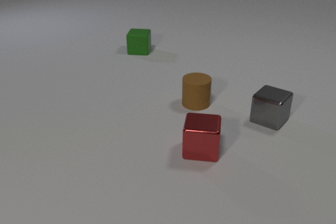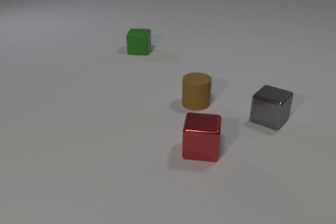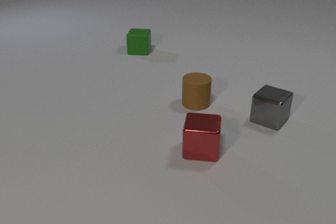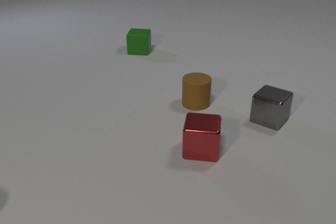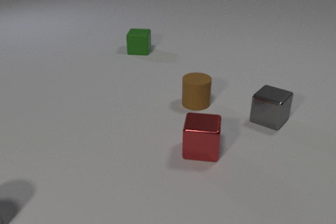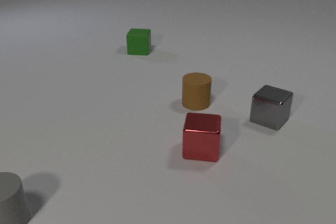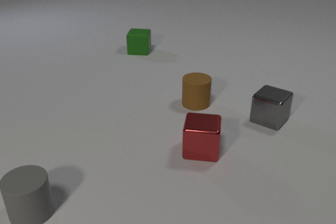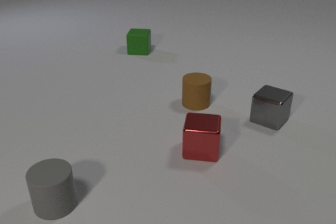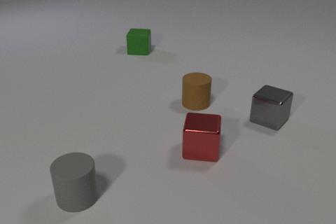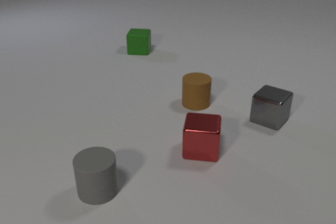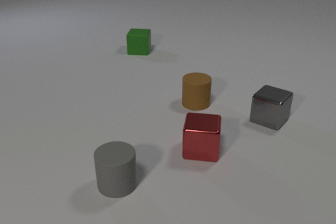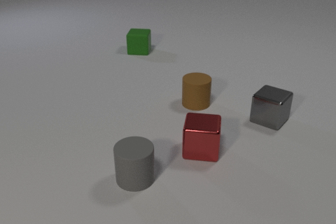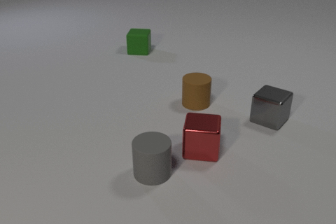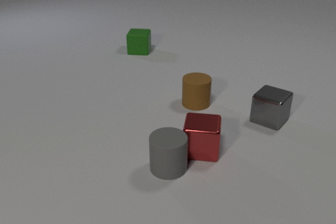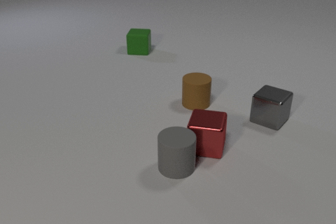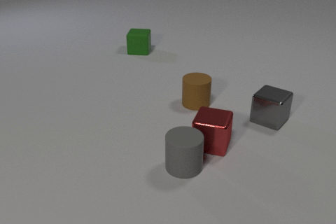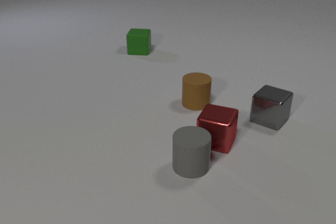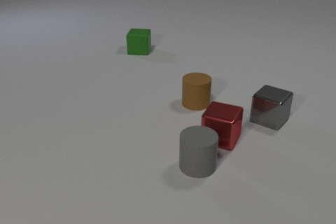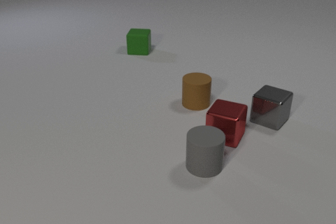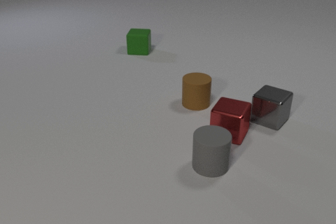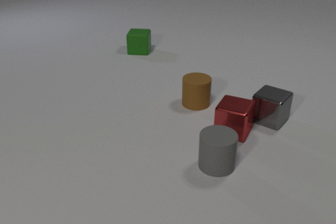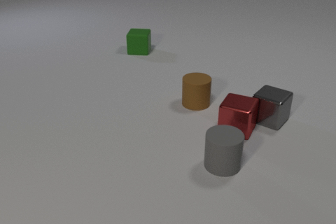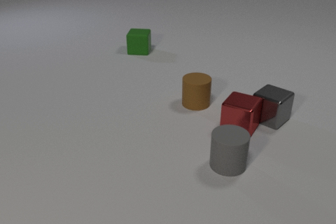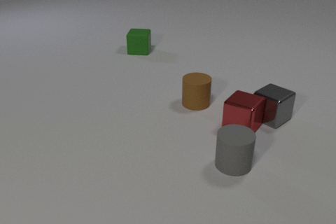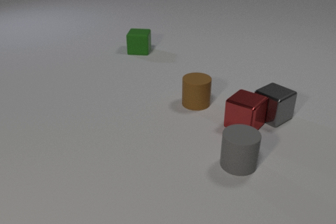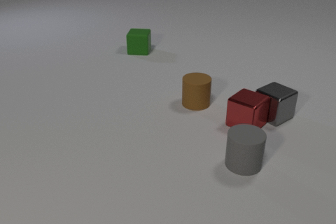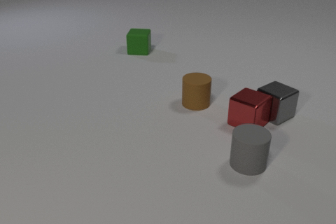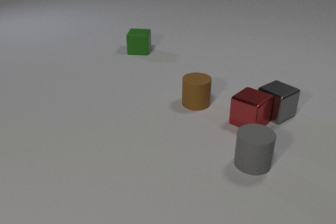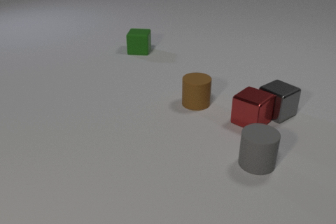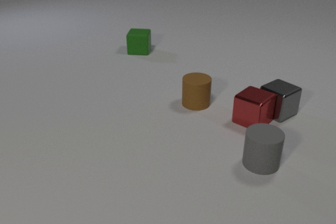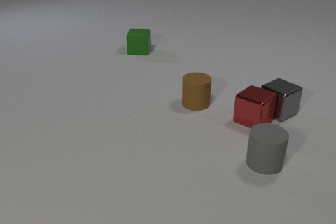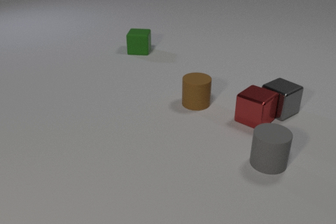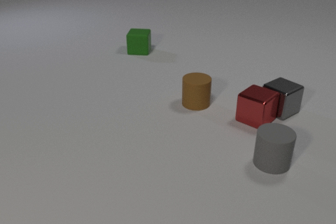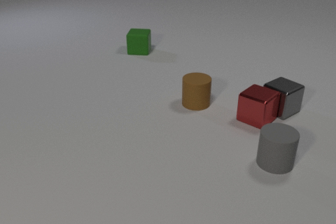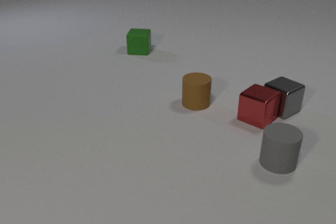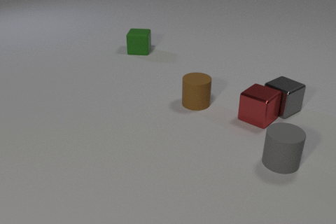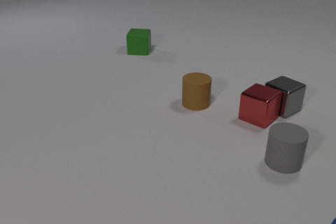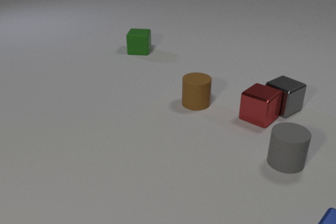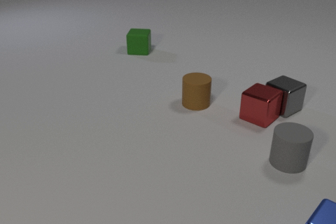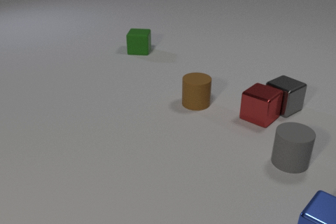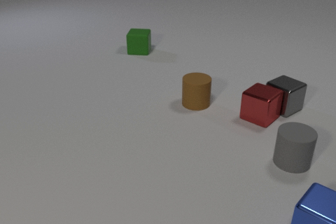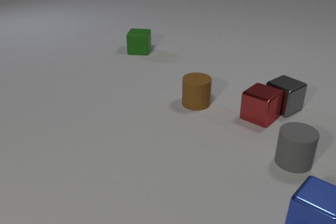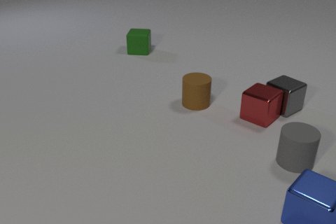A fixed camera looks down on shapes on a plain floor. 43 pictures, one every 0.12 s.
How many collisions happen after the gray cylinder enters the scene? 2.
Are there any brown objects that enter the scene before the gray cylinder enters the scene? no.
What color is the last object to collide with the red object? gray.
0.00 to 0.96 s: The gray rubber cylinder comes in at the left edge, slides to the right.
0.96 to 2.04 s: The gray rubber cylinder slides to the right. The red metal cube slides away from the camera and to the right. The gray rubber cylinder and the red metal cube collide.
2.04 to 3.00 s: The gray rubber cylinder slides to the right. The red metal cube slides away from the camera and to the right. The gray metal cube slides away from the camera. The red metal cube and the gray metal cube collide.
3.00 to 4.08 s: The gray rubber cylinder slides to the right. The red metal cube slides away from the camera and to the right. The gray metal cube slides away from the camera and to the right.
4.08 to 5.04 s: The gray rubber cylinder slides to the right. The blue metal cube comes in at the bottom edge, slides away from the camera and to the left.
